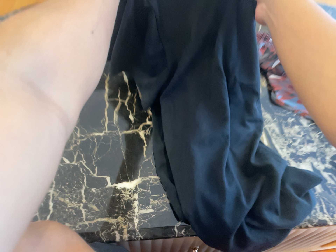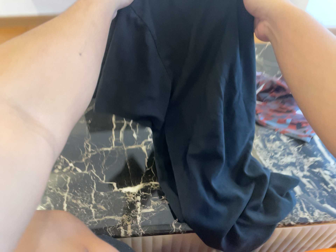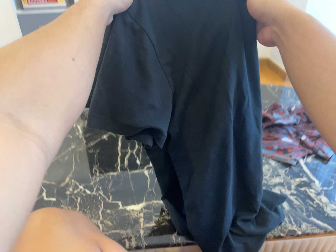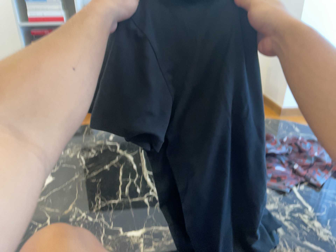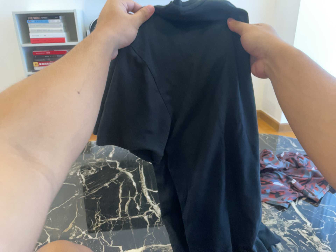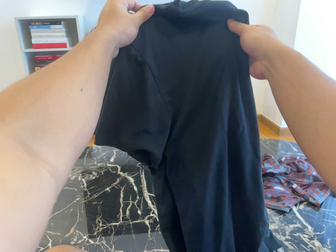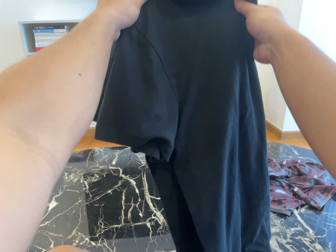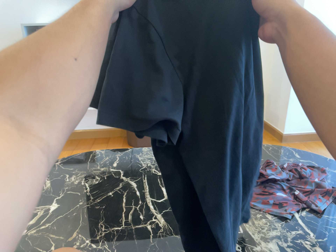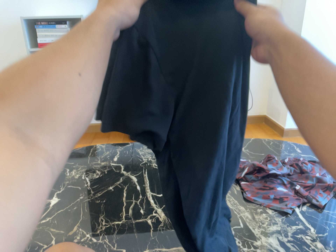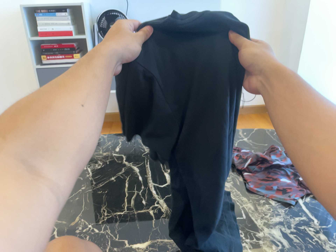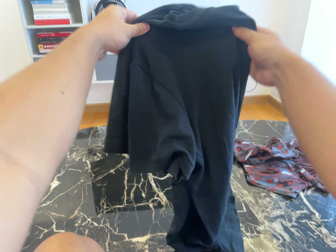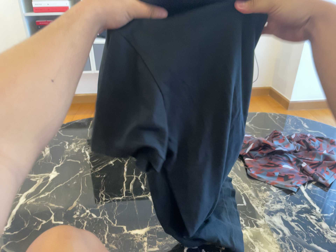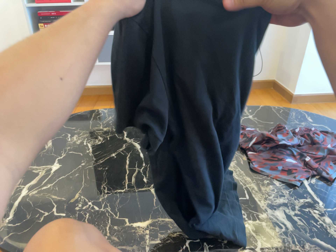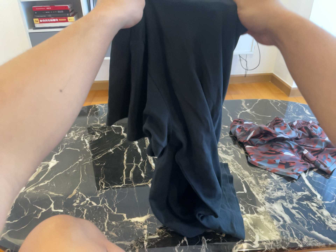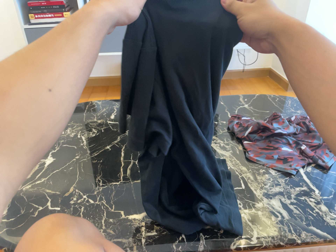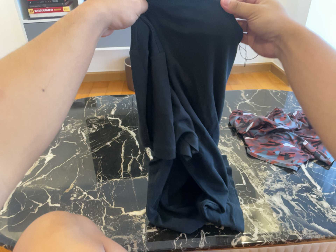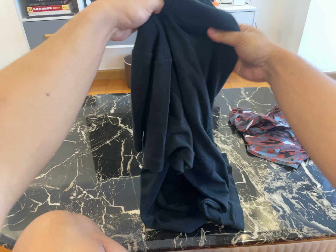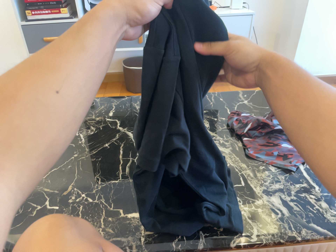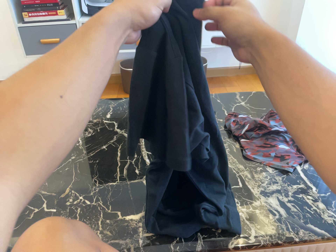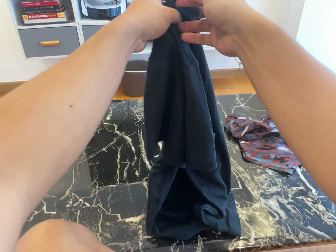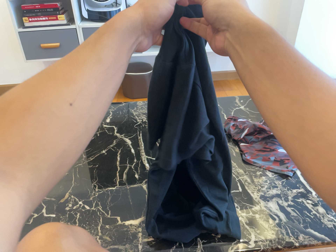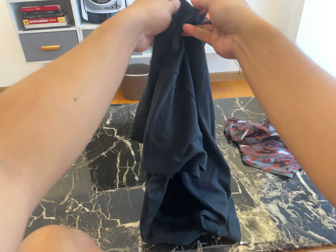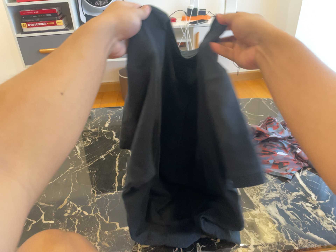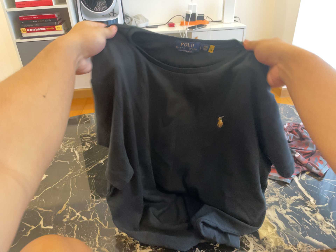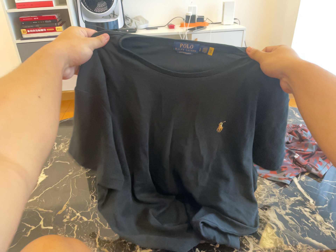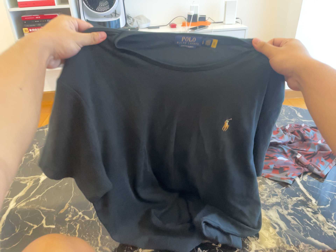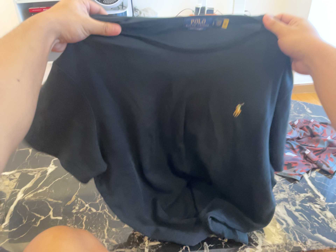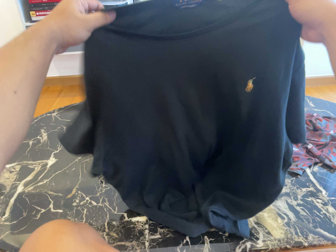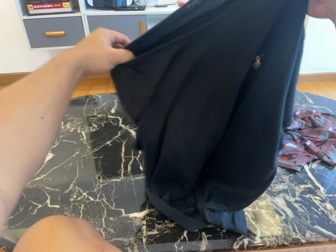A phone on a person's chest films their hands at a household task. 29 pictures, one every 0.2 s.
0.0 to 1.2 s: The camera travels backward and toward the bottom of its view, about 30 cm. Its aim tips toward the top of its view by about 35 degrees, and the scene shifts downward.
1.2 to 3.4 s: The camera travels forward, about 8 cm, so what stands in front looms larger. Its aim tips toward the bottom of its view by about 10 degrees, and the scene shifts upward.
3.4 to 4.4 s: The camera keeps its place and its aim.
4.4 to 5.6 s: The camera shifts only a little, or ends up much as it began.
The film runs backward here.
